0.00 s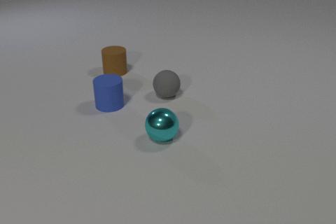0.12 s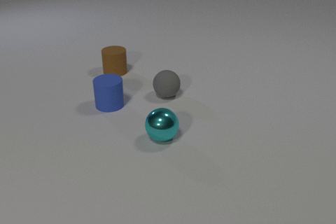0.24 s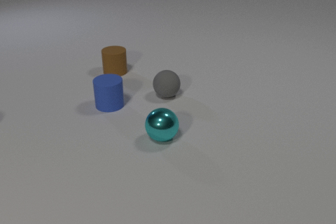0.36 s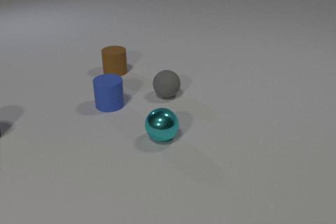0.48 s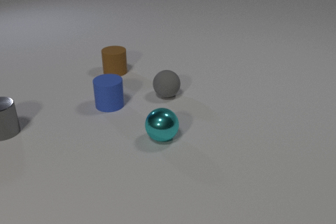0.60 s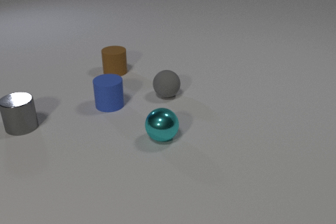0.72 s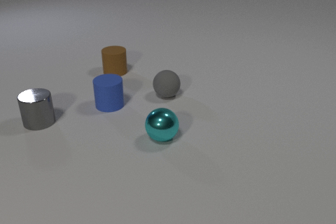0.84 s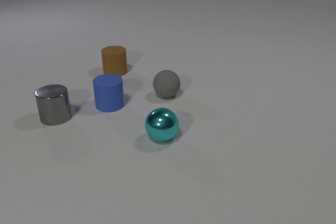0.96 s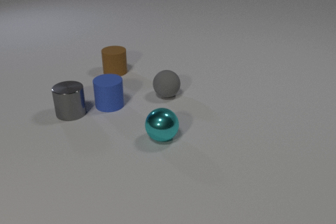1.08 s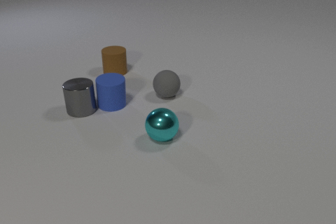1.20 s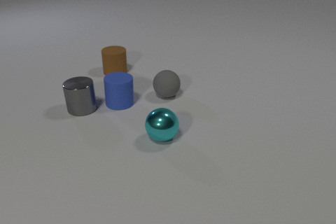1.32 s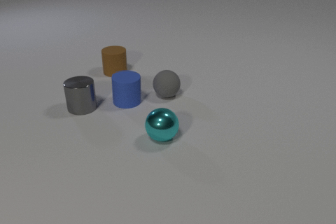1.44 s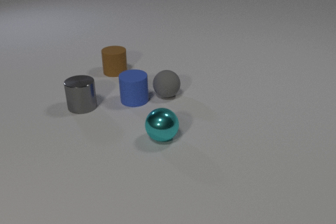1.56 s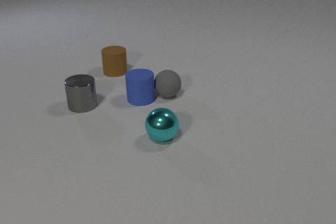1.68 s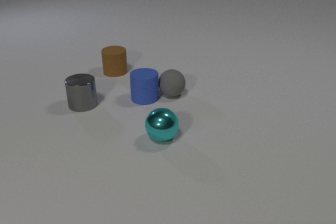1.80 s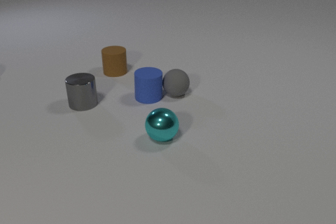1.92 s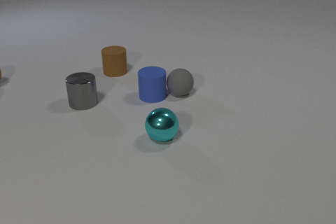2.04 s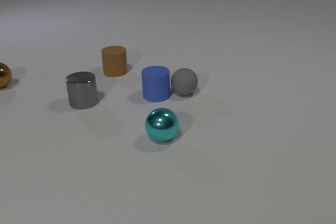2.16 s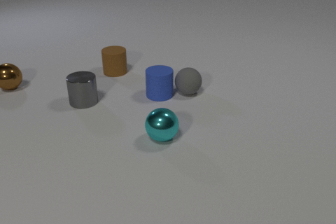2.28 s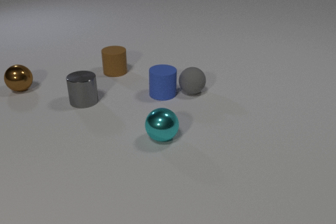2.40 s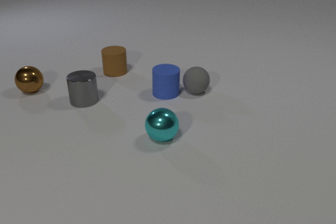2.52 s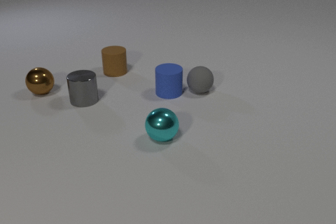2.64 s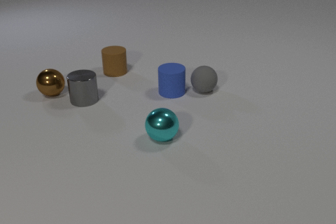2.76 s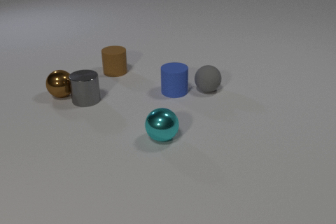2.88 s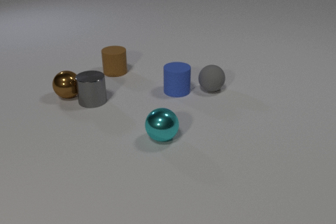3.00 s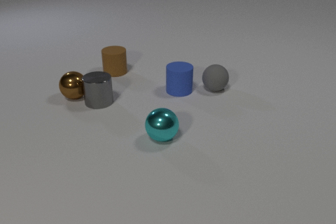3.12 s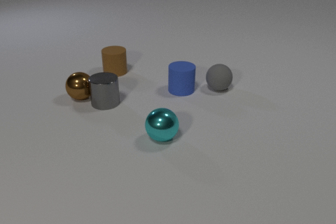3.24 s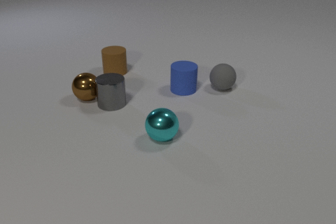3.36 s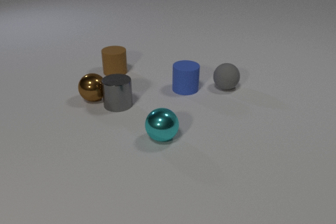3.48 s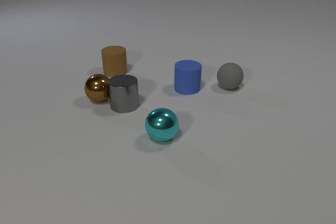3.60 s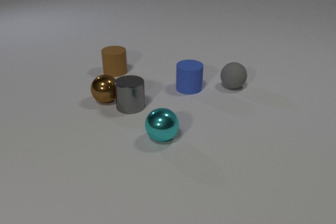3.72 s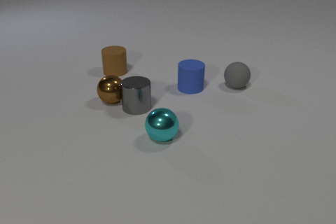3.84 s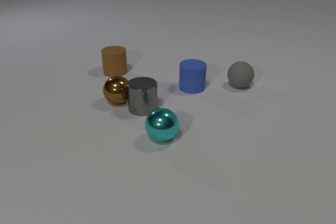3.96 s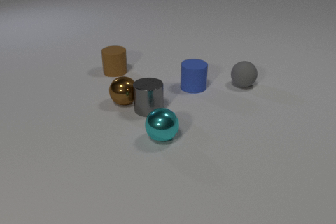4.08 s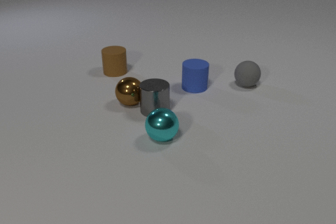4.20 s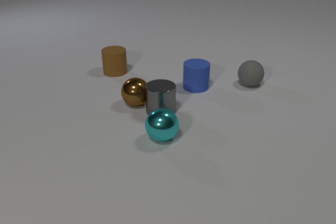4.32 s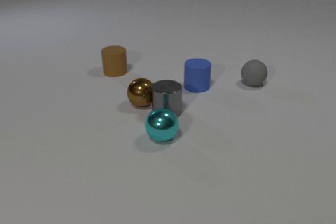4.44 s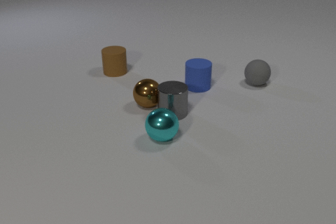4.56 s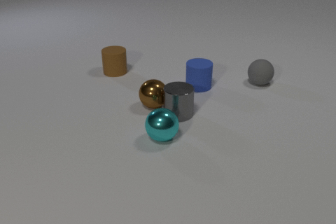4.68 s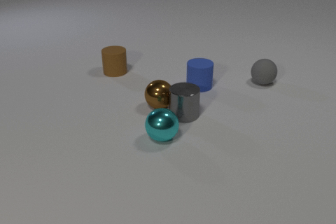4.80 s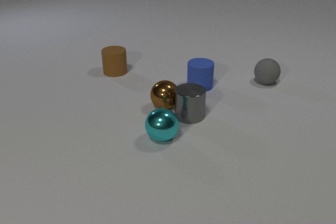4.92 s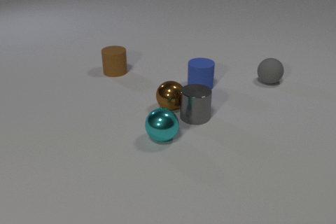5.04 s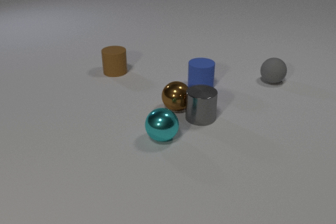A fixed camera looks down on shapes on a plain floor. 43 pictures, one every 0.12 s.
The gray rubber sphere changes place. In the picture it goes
to the right.
The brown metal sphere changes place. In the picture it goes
to the right.
0.00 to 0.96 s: The gray metal cylinder comes in at the left edge, slides to the right.
0.96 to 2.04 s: The gray metal cylinder slides away from the camera and to the right. The blue rubber cylinder slides to the right. The brown metal sphere comes in at the left edge, rolls to the right and toward the camera. The gray rubber sphere rolls to the right. The gray metal cylinder and the blue rubber cylinder collide. The blue rubber cylinder and the gray rubber sphere collide.
2.04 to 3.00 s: The gray metal cylinder slides to the right. The blue rubber cylinder slides to the right and away from the camera. The brown metal sphere rolls to the right and toward the camera. The gray rubber sphere rolls to the right. The gray metal cylinder and the brown metal sphere collide.
3.00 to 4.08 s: The gray metal cylinder slides to the right and toward the camera. The blue rubber cylinder slides to the right and away from the camera. The brown metal sphere rolls to the right and toward the camera. The gray rubber sphere rolls to the right and away from the camera.
4.08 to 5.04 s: The gray metal cylinder slides to the right. The blue rubber cylinder slides to the right. The brown metal sphere rolls to the right. The gray rubber sphere rolls to the right and away from the camera.
What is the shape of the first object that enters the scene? cylinder.
What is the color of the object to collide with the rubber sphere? blue.
How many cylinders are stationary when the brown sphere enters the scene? 1.
